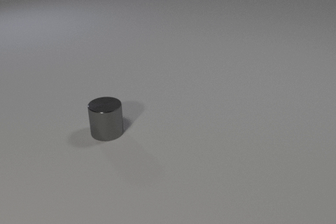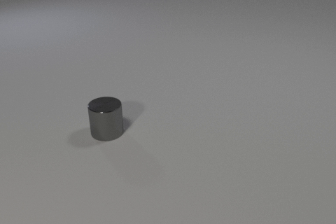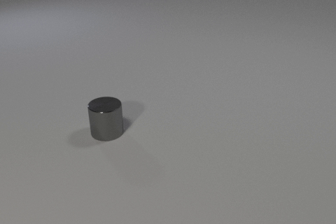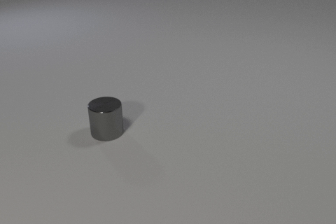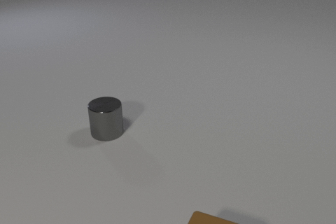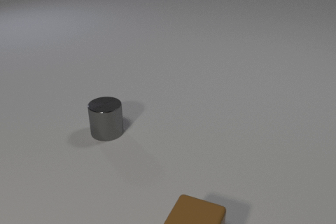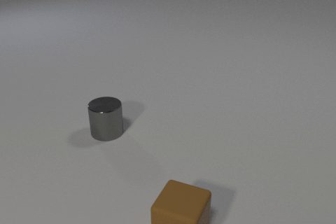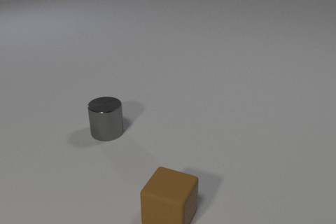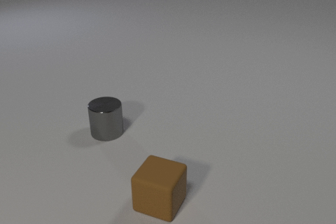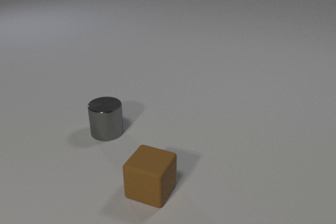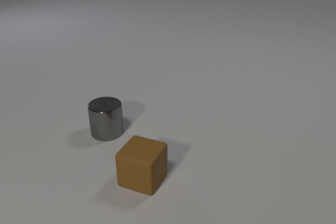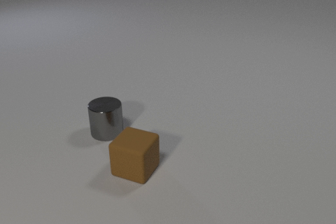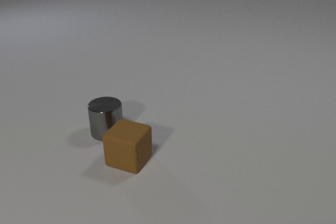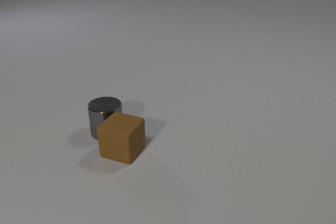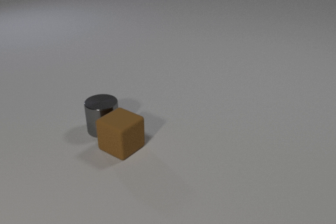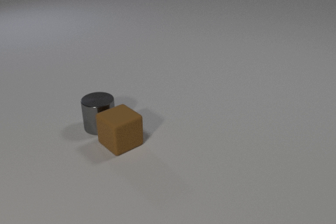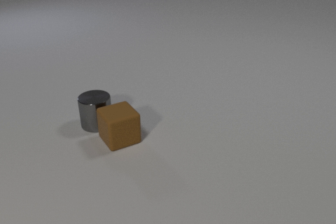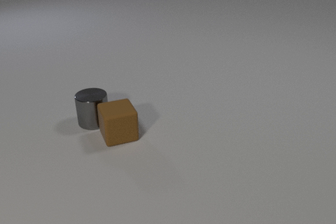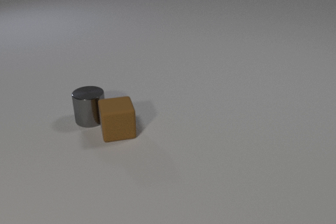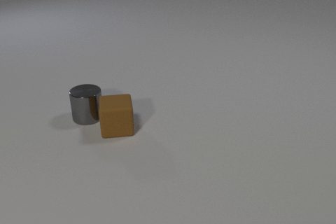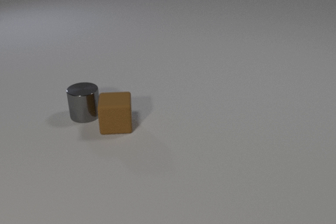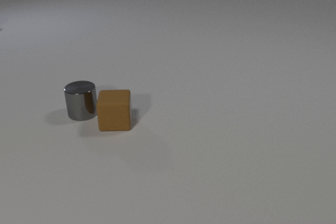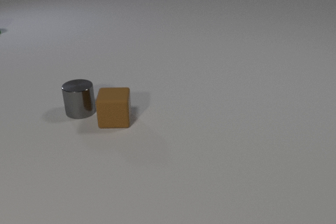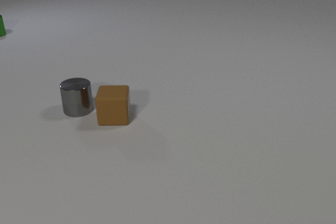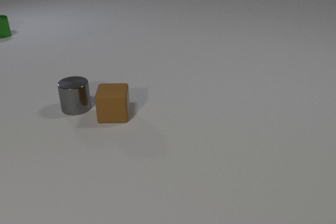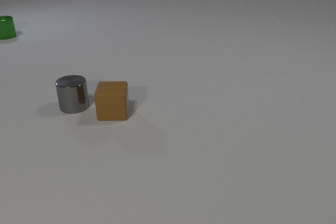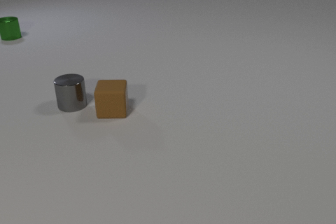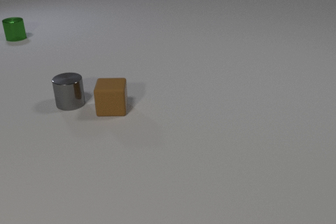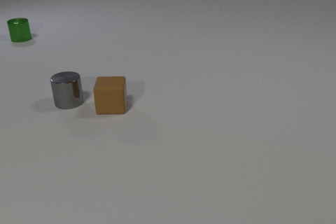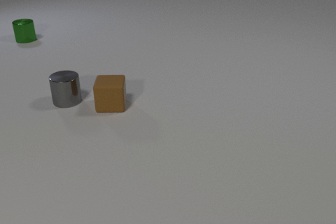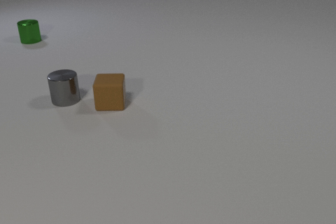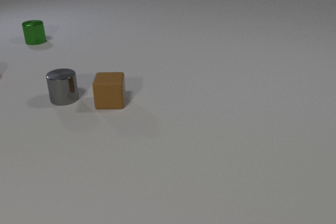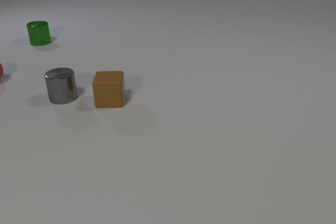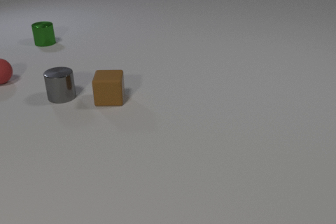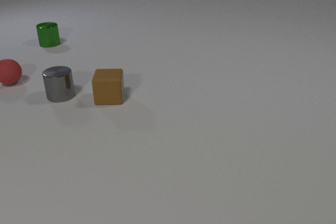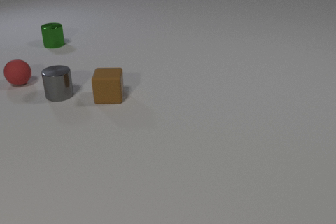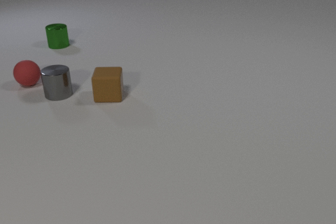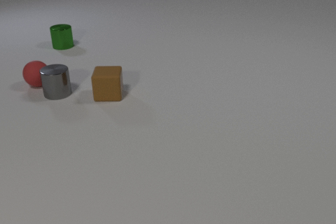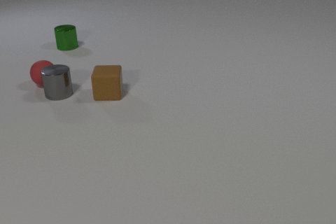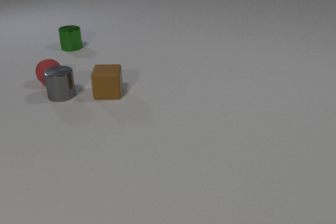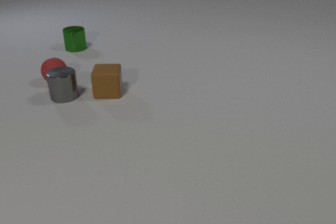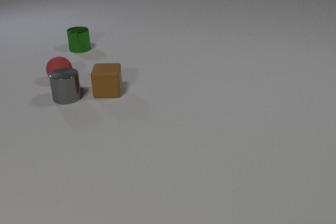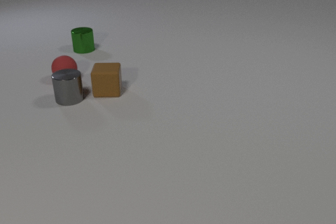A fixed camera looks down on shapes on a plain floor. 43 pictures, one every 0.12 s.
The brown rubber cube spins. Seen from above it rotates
clockwise.
The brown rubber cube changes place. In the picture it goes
away from the camera.
0.00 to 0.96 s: The brown rubber cube comes in at the bottom edge, slides away from the camera and to the left.
0.96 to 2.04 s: The brown rubber cube slides away from the camera, spins so that its near face slides to the left, clockwise seen from above. The gray metal cylinder slides away from the camera and to the left. The brown rubber cube and the gray metal cylinder collide.
2.04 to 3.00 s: The brown rubber cube slides away from the camera, spins so that its near face slides to the left, clockwise seen from above. The gray metal cylinder slides away from the camera and to the left. The green metal cylinder comes in at the left edge, slides toward the camera and to the right.
3.00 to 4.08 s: The brown rubber cube slides away from the camera. The gray metal cylinder slides away from the camera and to the left. The red rubber sphere comes in at the left edge, rolls to the right and toward the camera. The green metal cylinder slides to the right and toward the camera.
4.08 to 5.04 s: The brown rubber cube slides away from the camera. The gray metal cylinder slides toward the camera and to the right. The red rubber sphere rolls to the right. The green metal cylinder slides to the right and toward the camera. The gray metal cylinder and the red rubber sphere collide.
What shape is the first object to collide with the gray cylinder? cube.
What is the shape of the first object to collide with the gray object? cube.
What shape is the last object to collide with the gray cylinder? sphere.
